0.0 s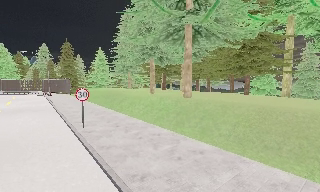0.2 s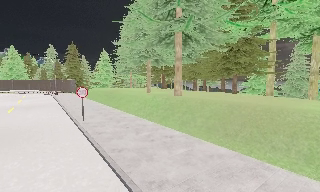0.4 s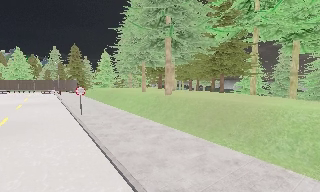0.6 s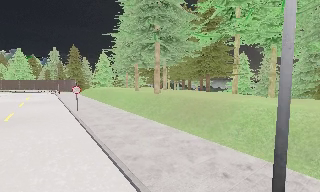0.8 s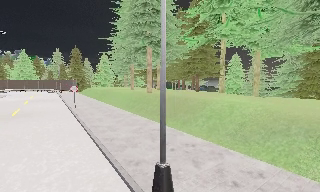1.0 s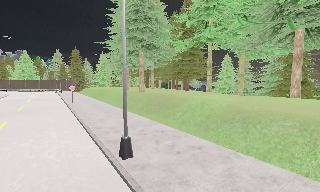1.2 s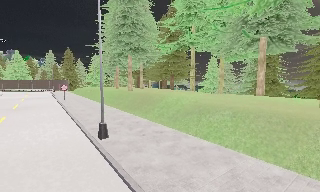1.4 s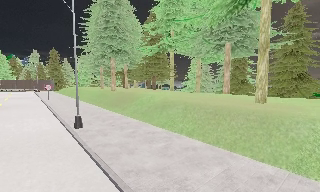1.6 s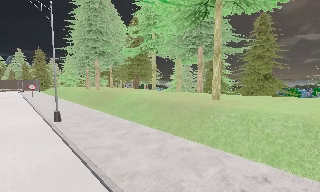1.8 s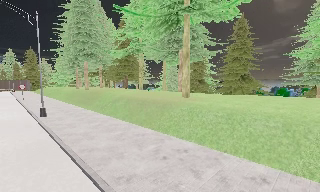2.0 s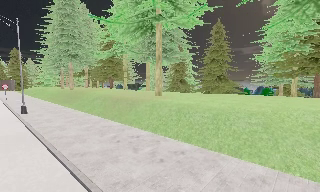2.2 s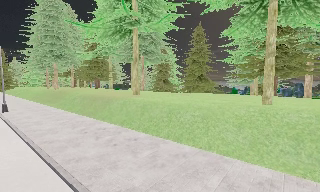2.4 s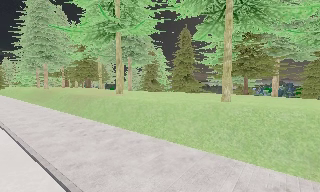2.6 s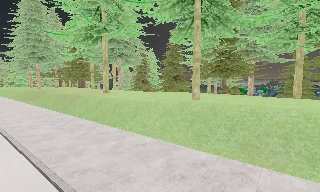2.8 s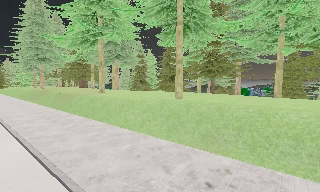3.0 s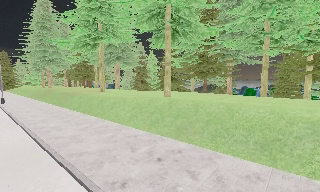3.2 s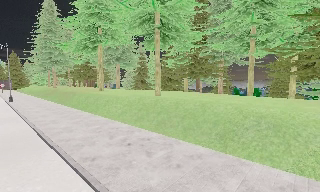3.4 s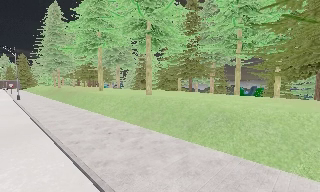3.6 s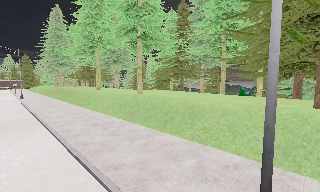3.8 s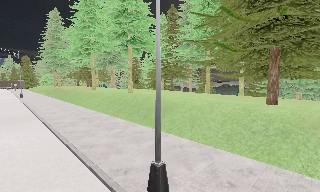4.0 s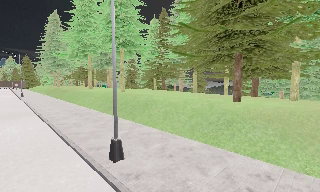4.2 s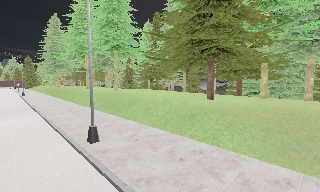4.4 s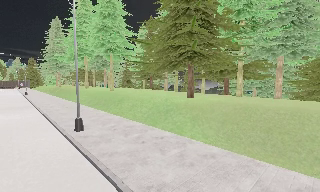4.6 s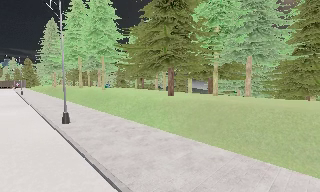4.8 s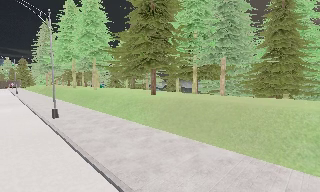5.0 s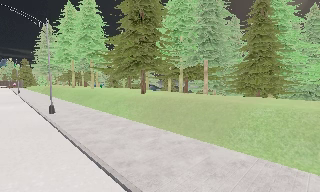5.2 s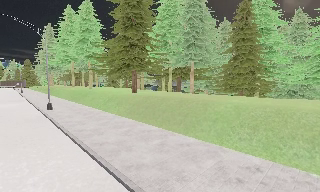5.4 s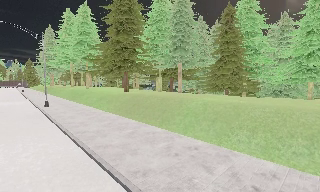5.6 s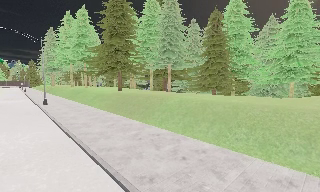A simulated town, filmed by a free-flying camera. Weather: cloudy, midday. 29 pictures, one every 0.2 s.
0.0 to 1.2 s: The camera travels backward and to its right, about 13 m, so what stands in front gets smaller.
1.2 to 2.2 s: The camera pans to its right, which is clockwise from overhead, by about 15 degrees. It travels backward and to its right, about 11 m, so what stands in front gets smaller.
2.2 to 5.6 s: The camera travels to its right and backward, about 35 m, so close, fixed things drift to the left.
The film runs backward here.
